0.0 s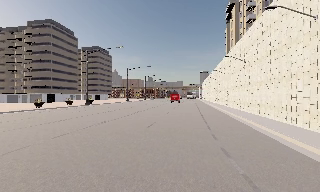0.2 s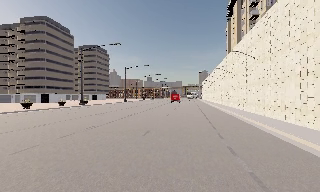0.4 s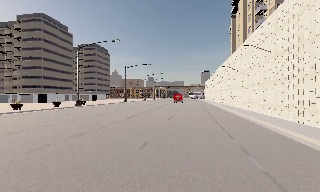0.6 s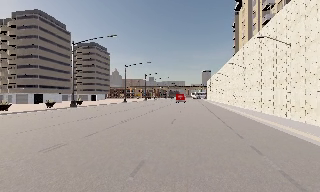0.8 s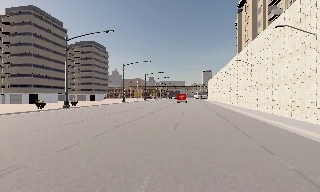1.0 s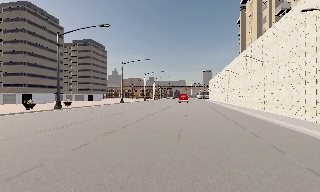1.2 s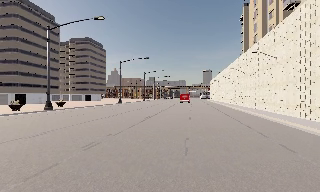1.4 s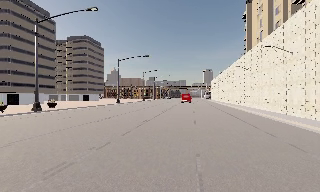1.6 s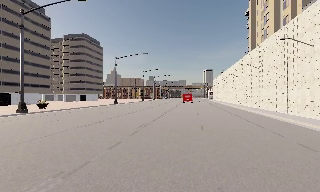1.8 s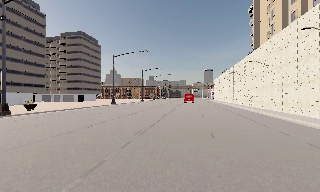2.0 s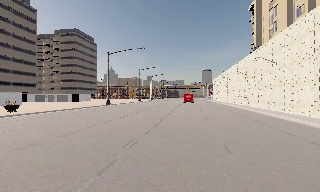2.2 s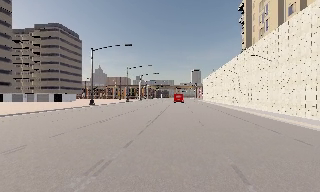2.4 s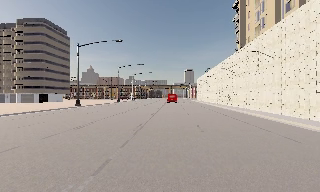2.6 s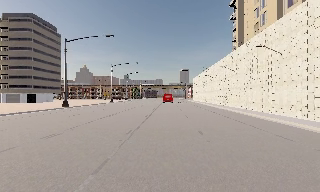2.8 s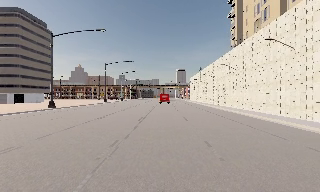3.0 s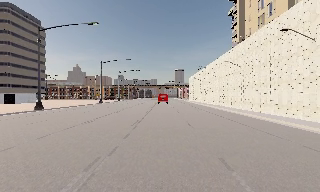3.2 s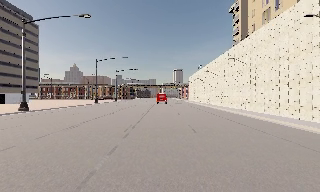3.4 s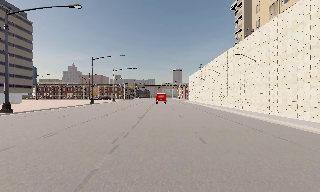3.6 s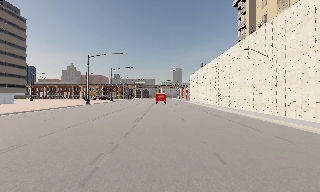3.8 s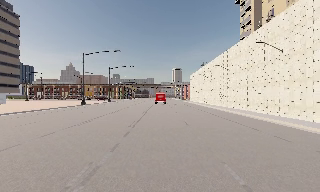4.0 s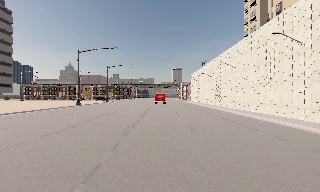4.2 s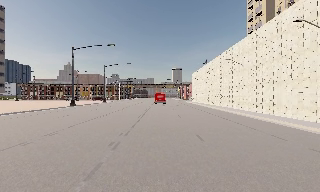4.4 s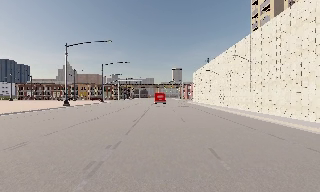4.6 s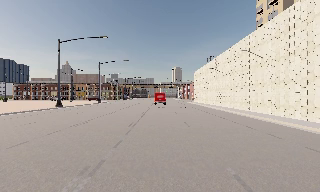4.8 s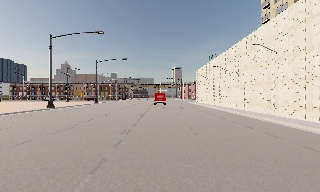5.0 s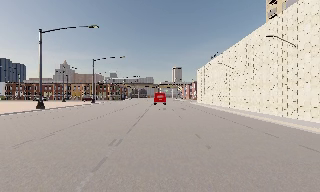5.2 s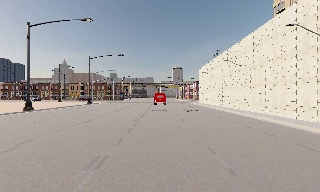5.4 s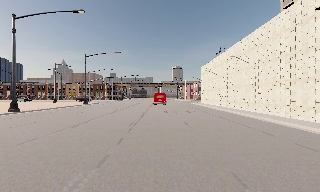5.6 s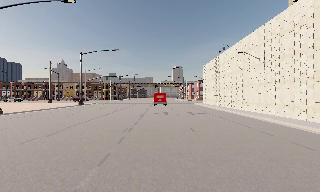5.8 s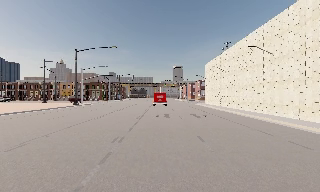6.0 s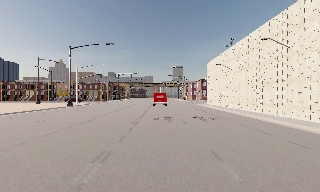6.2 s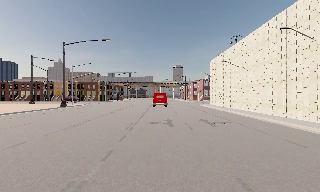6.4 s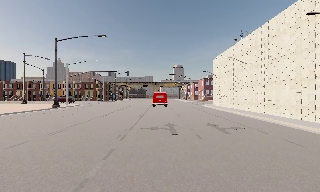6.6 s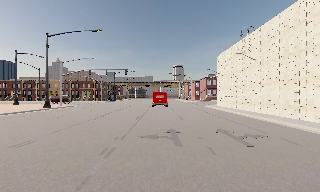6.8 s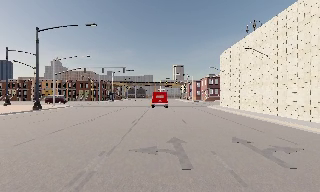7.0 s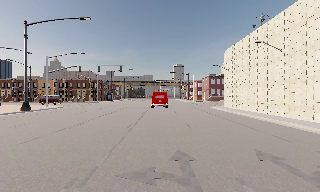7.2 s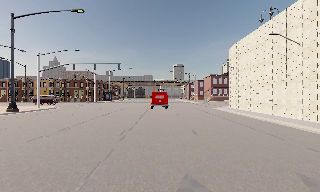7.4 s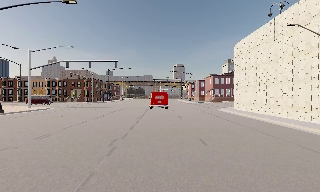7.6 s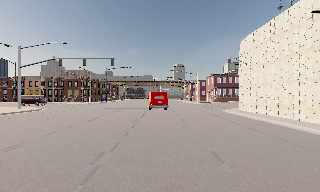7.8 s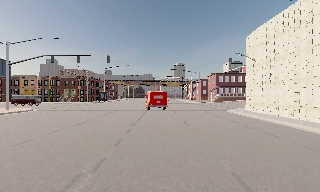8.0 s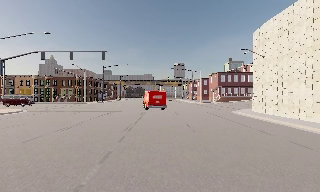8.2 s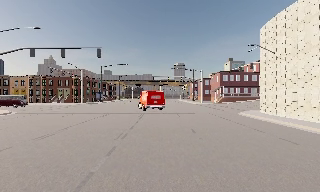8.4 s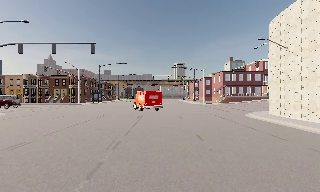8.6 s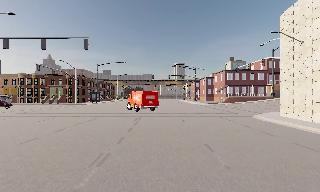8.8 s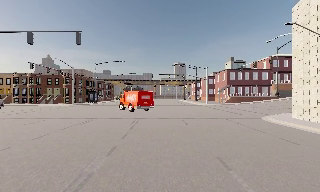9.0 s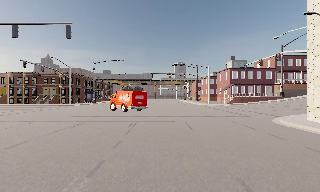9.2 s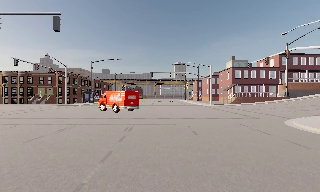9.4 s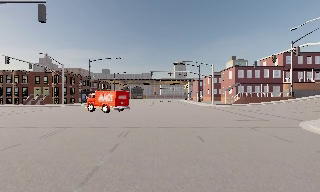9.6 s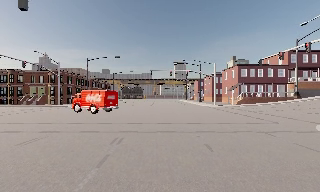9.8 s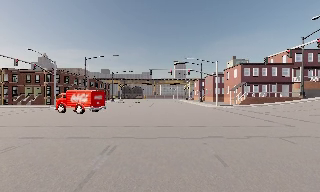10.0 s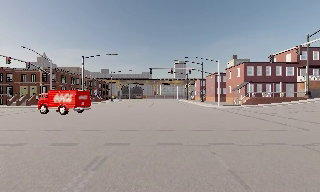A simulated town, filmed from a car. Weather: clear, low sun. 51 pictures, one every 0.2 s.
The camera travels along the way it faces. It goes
forward.
0.0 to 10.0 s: The camera pans to its right, which is clockwise from overhead, by about 10 degrees. It travels forward, about 85 m, so what stands in front looms larger.
The film runs forward here.
